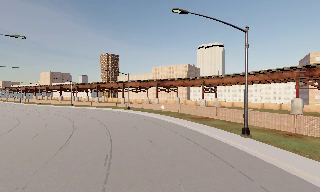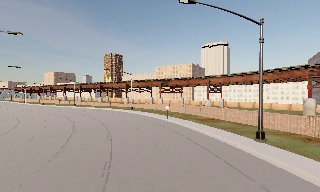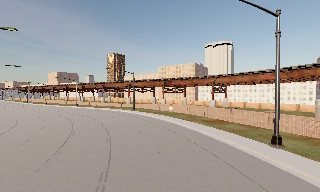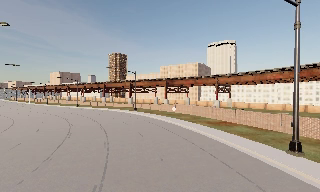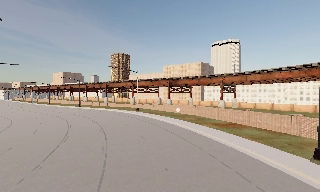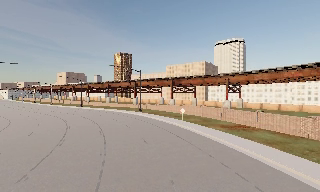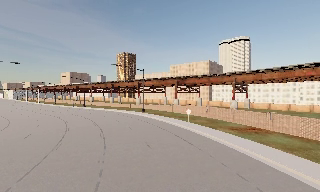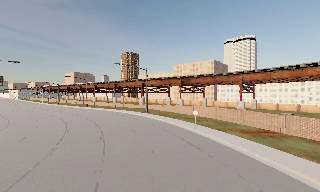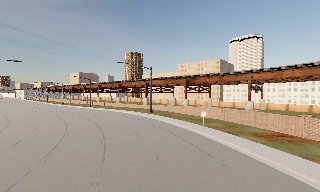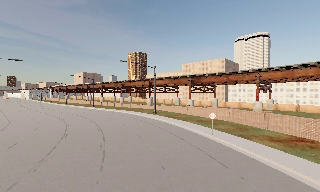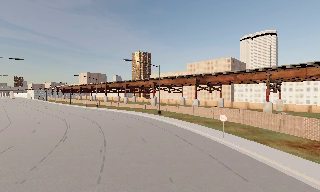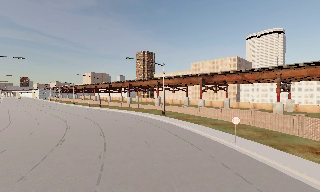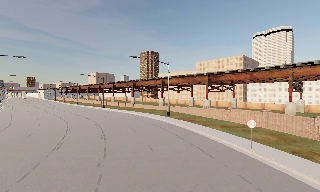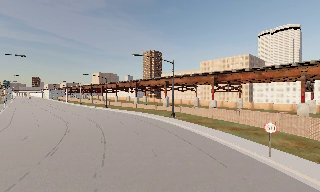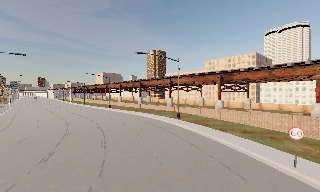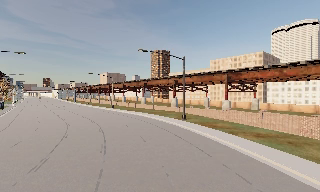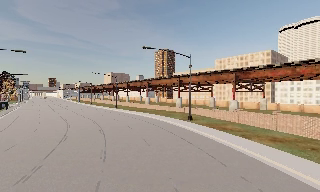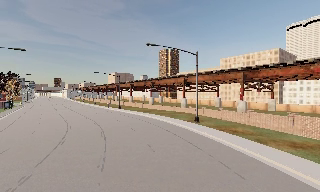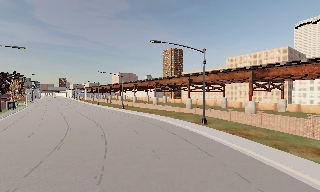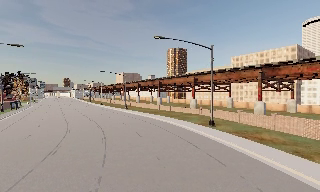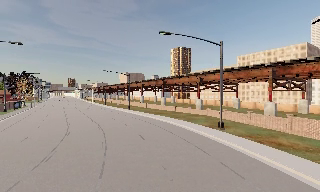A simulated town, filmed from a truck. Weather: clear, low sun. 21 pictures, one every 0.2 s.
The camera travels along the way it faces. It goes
forward.
0.0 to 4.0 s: The scene slides to the right, as the camera pans about 25 degrees to its left. It travels forward, about 25 m, so what stands in front looms larger.
The film runs forward here.
